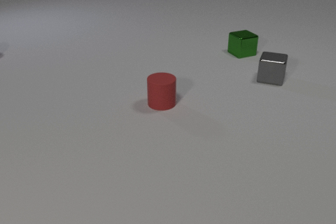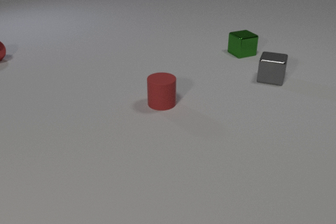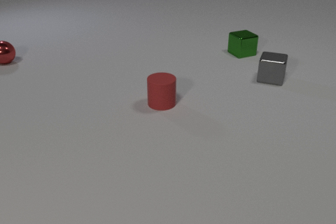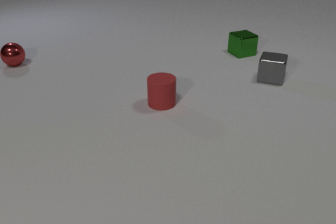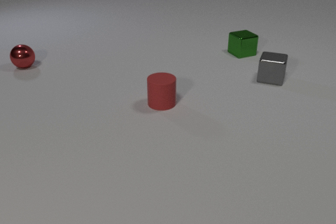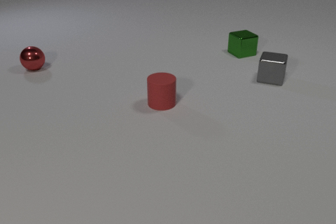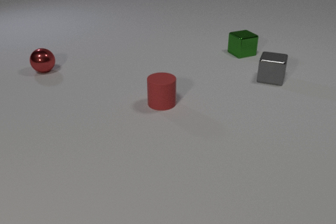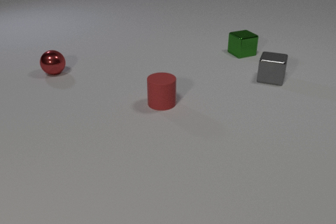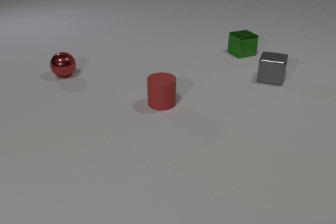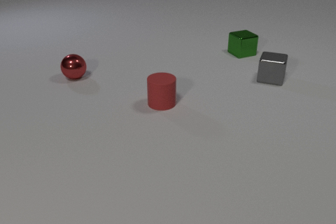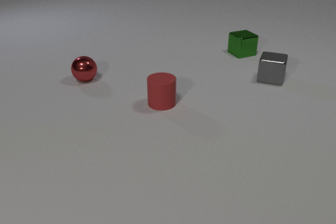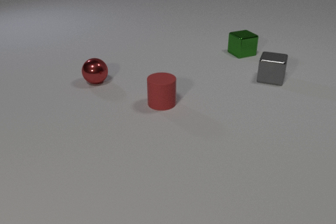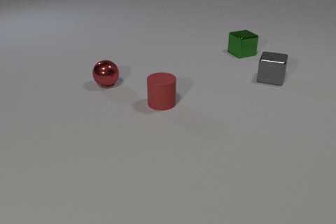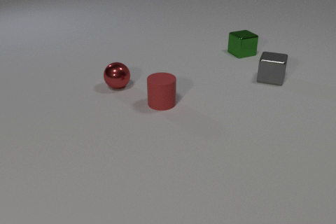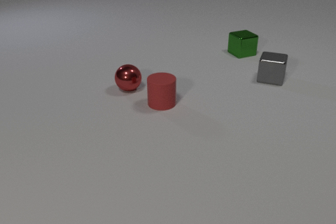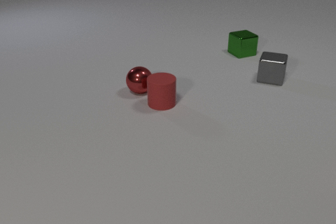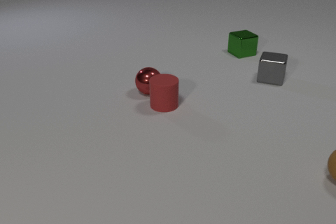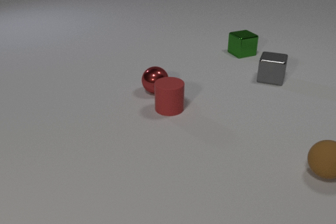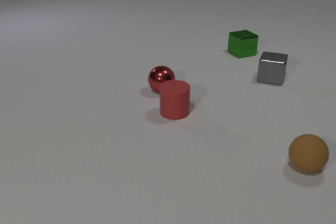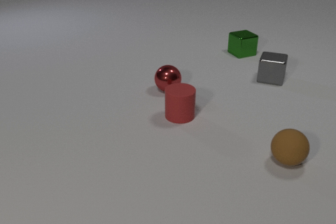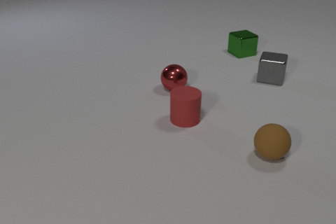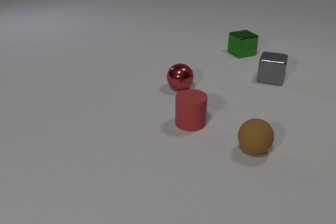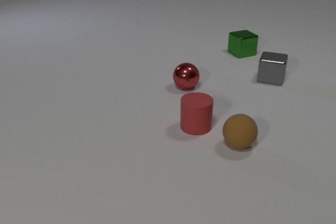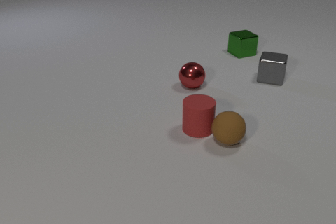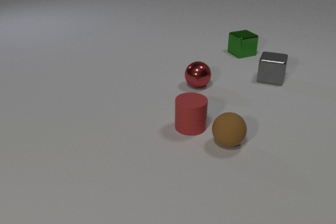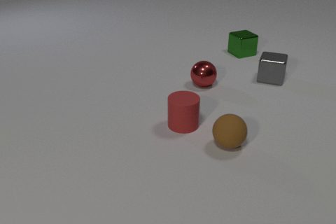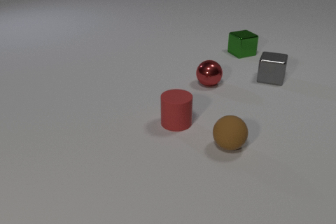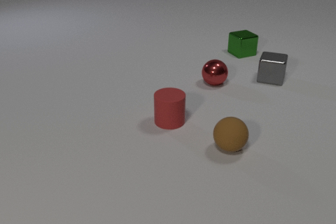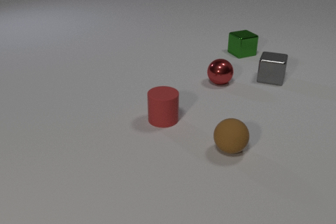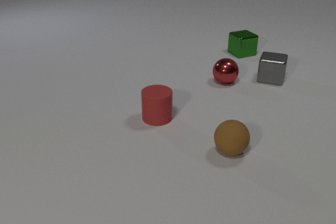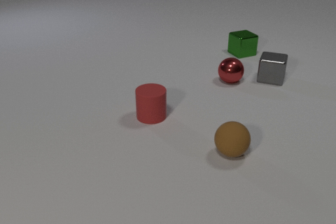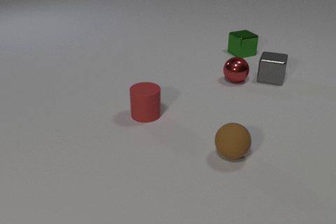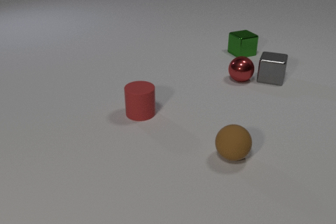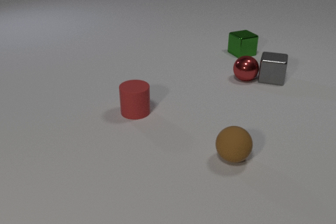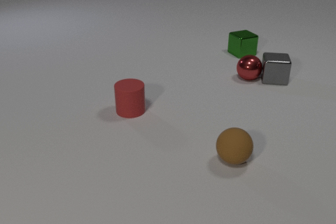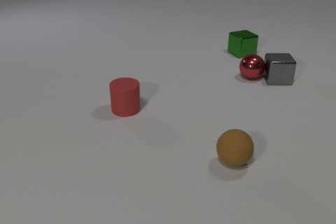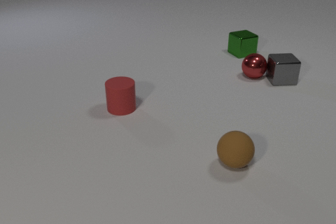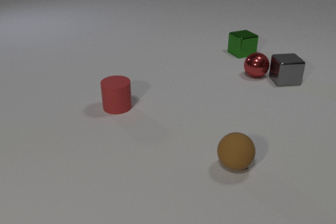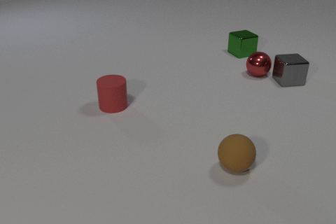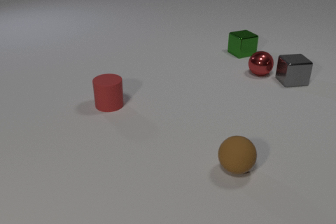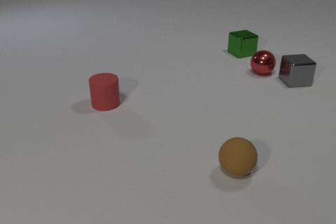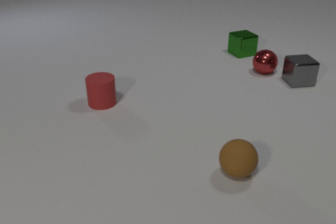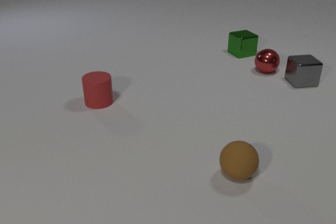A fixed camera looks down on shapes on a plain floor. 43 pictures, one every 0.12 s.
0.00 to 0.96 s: The red metal sphere comes in at the left edge, rolls to the right and toward the camera.
0.96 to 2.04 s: The red metal sphere rolls to the right and toward the camera. The red rubber cylinder slides toward the camera and to the right. The brown rubber sphere comes in at the right edge, rolls to the left. The red metal sphere and the red rubber cylinder collide.
2.04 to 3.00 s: The red metal sphere rolls to the right. The red rubber cylinder slides toward the camera and to the right. The brown rubber sphere rolls to the left. The red rubber cylinder and the brown rubber sphere collide.
3.00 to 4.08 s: The red metal sphere rolls to the right and away from the camera. The red rubber cylinder slides to the left and away from the camera. The brown rubber sphere rolls toward the camera. The red metal sphere and the gray metal cube collide.
4.08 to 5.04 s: The red metal sphere rolls away from the camera and to the right. The red rubber cylinder slides to the left and away from the camera. The gray metal cube slides to the right. The brown rubber sphere rolls toward the camera.
Are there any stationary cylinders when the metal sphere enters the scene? yes.
How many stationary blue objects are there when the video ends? 0.
What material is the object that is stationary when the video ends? metal.
